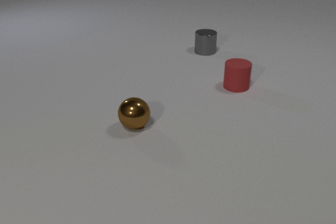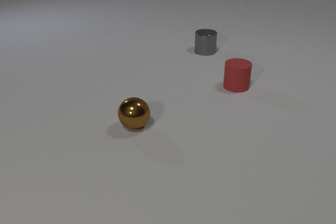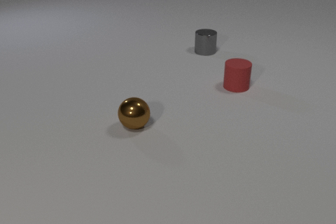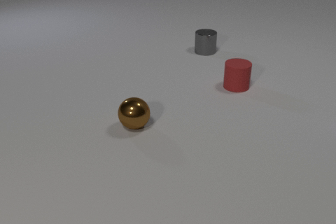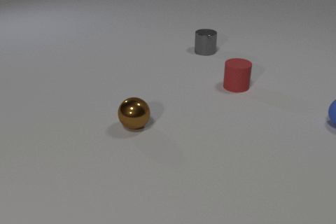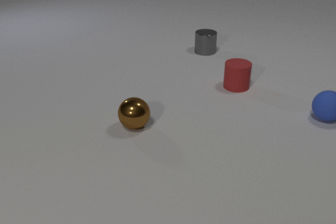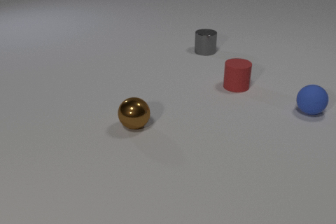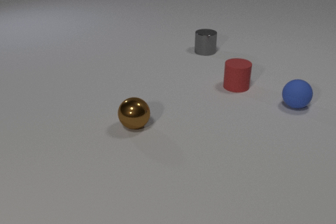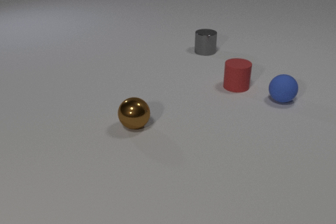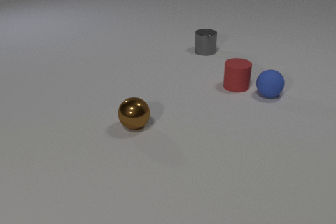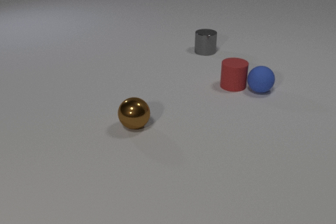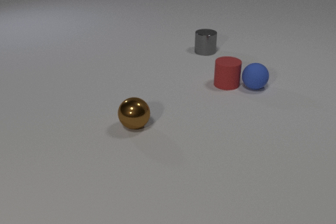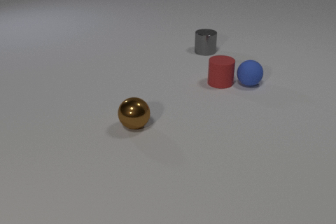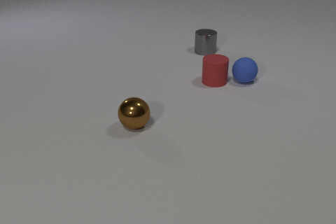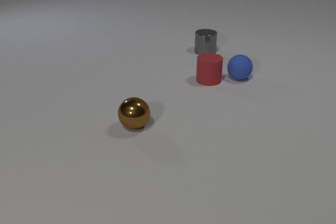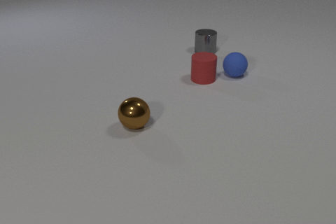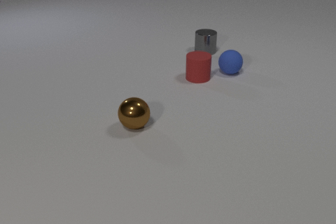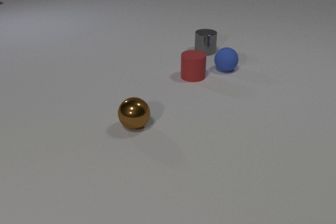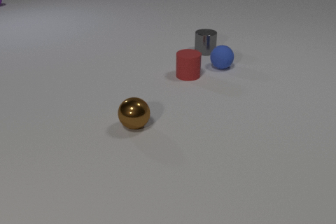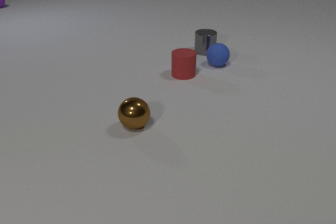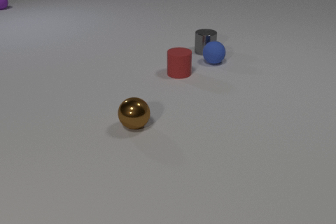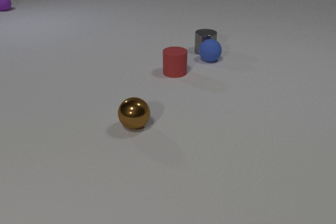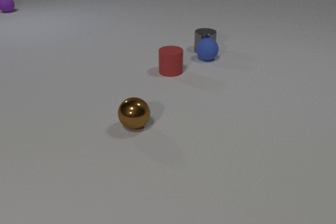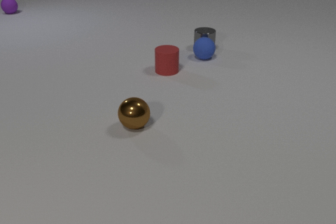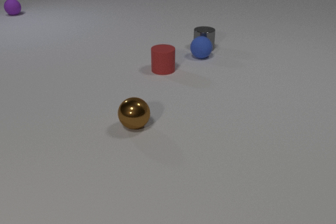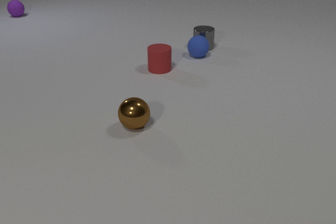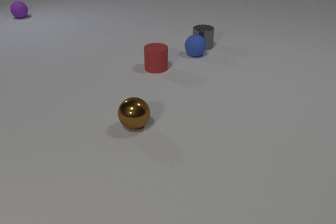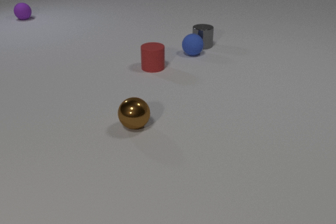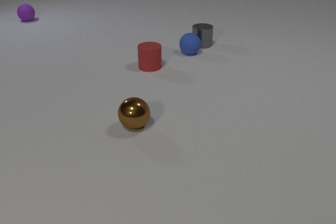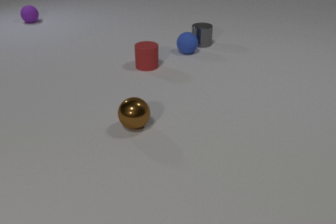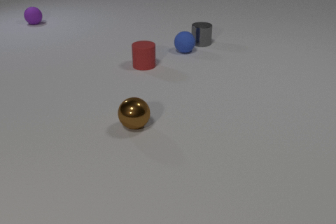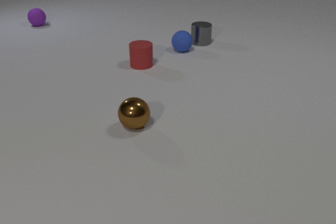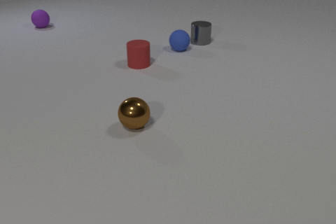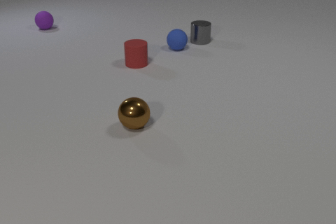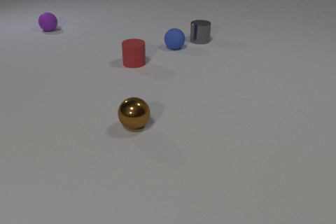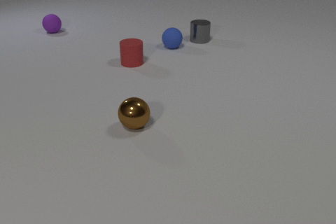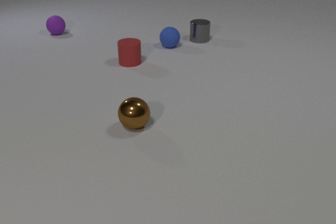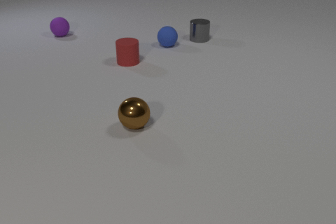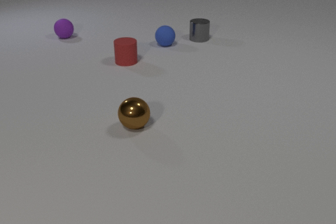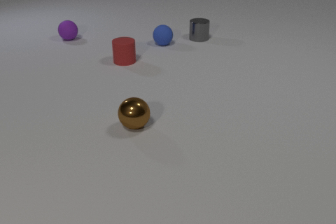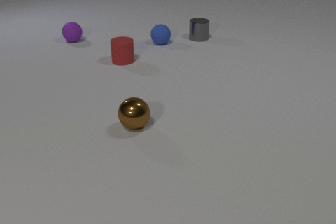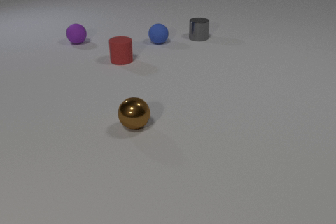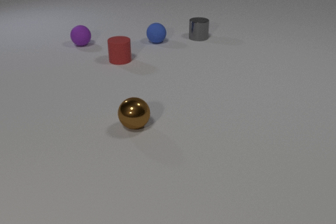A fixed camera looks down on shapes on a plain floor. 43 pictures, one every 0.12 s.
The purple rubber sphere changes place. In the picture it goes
toward the camera.
The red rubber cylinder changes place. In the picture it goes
to the left.
0.00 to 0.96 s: The blue rubber sphere comes in at the right edge, rolls to the left and away from the camera.
0.96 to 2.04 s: The blue rubber sphere rolls away from the camera and to the left. The red rubber cylinder slides to the left and away from the camera. The blue rubber sphere and the red rubber cylinder collide.
2.04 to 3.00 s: The blue rubber sphere rolls away from the camera and to the left. The red rubber cylinder slides to the left and away from the camera. The gray metal cylinder slides away from the camera. The purple rubber sphere comes in at the left edge, rolls toward the camera and to the right. The blue rubber sphere and the gray metal cylinder collide.
3.00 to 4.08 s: The blue rubber sphere rolls to the left and away from the camera. The red rubber cylinder slides to the left and away from the camera. The gray metal cylinder slides away from the camera. The purple rubber sphere rolls toward the camera and to the right.
4.08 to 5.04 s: The blue rubber sphere rolls to the left and away from the camera. The red rubber cylinder slides to the left and away from the camera. The gray metal cylinder slides away from the camera. The purple rubber sphere rolls toward the camera and to the right.
How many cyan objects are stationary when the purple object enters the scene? 0.
How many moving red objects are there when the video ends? 1.
What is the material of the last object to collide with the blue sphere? metal.
